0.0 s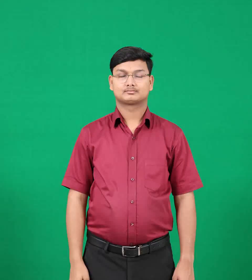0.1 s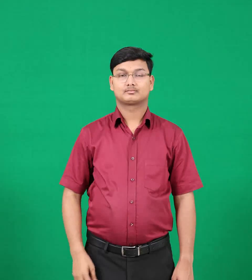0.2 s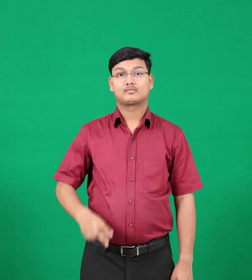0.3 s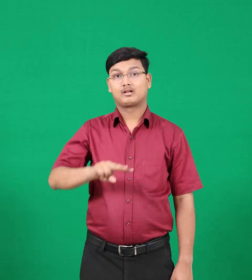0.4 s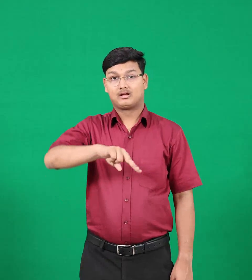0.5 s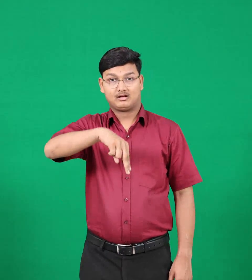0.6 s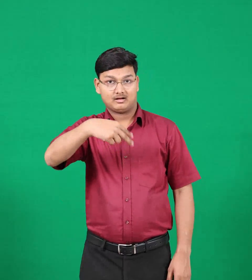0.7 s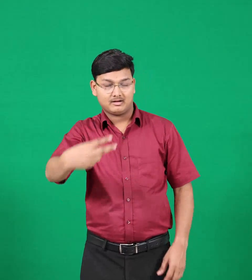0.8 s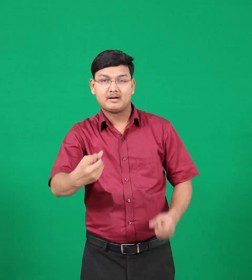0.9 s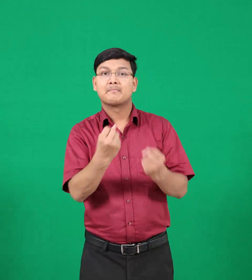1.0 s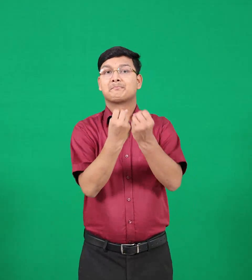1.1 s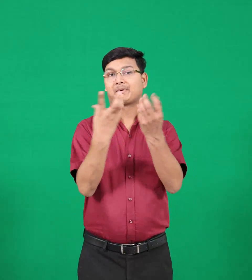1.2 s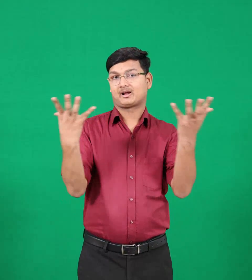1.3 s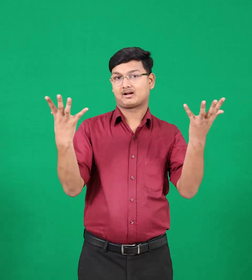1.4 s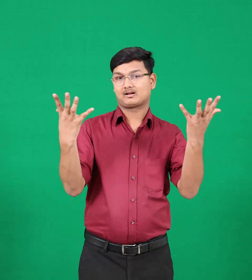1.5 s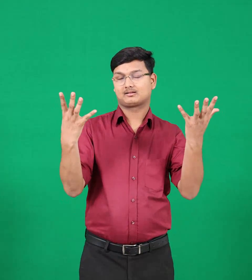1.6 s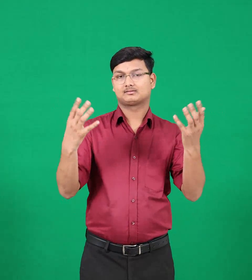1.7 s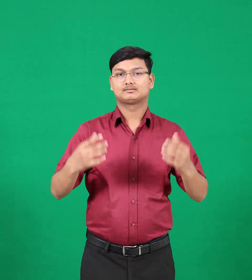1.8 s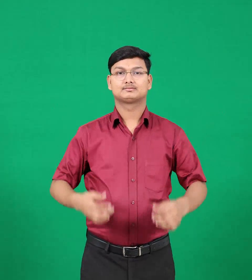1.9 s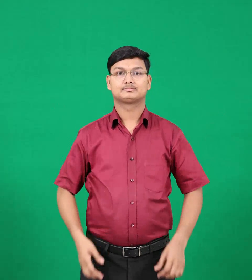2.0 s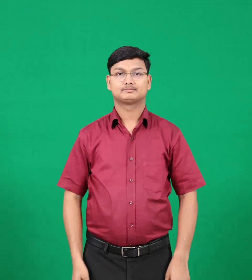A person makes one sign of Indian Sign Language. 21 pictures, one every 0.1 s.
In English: falls
